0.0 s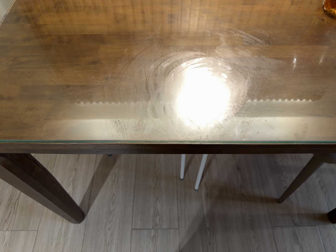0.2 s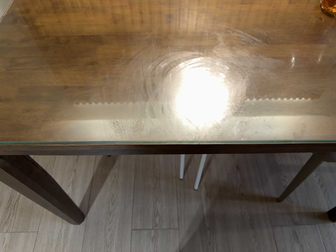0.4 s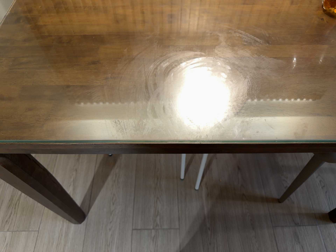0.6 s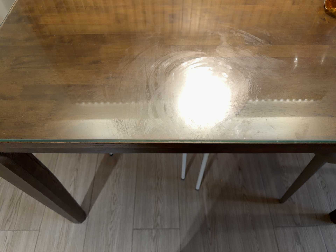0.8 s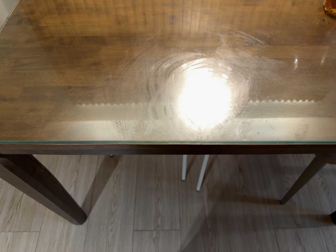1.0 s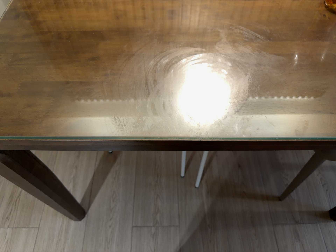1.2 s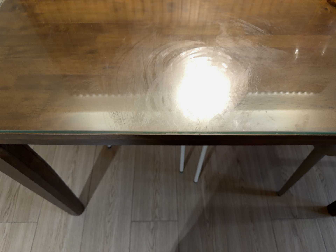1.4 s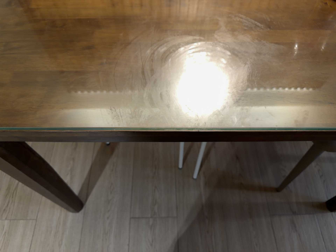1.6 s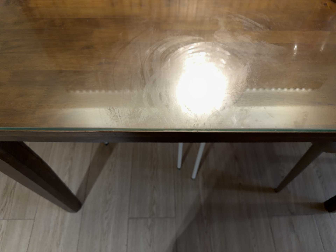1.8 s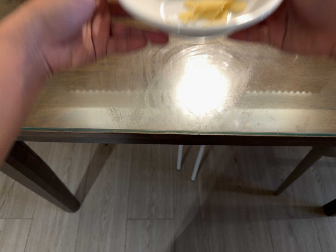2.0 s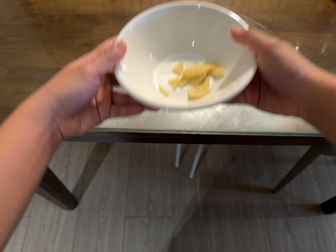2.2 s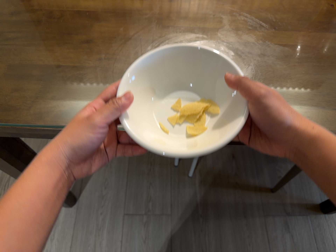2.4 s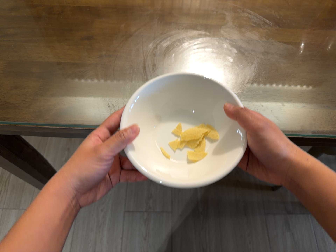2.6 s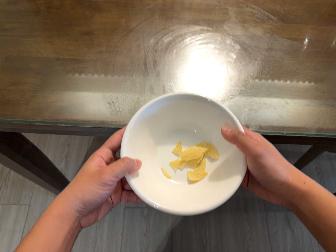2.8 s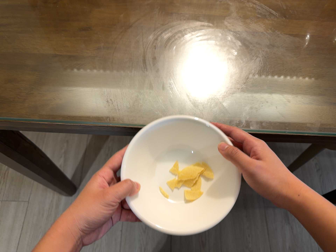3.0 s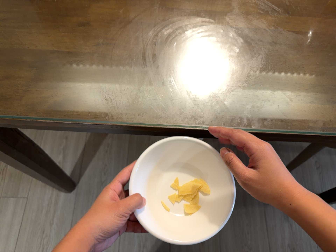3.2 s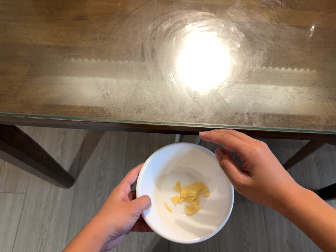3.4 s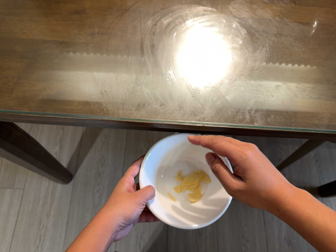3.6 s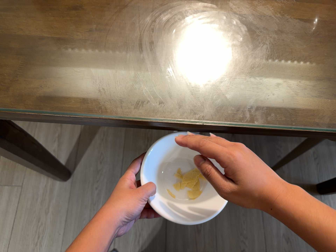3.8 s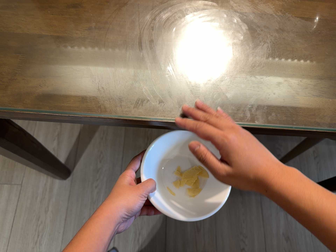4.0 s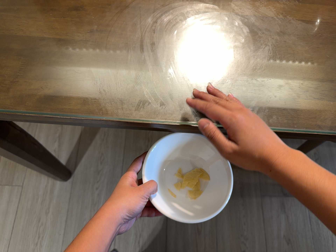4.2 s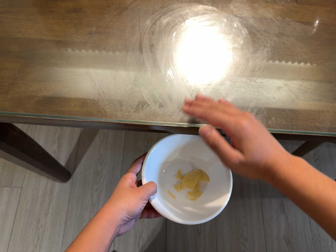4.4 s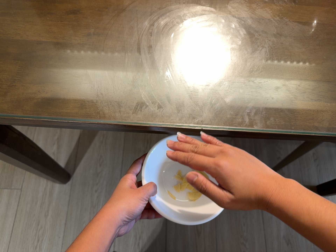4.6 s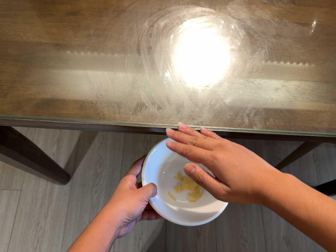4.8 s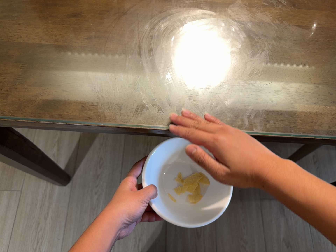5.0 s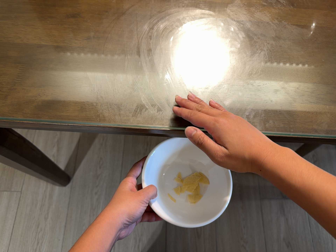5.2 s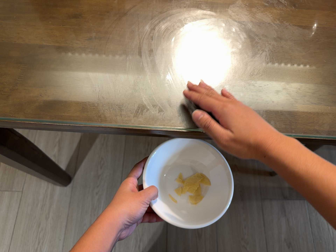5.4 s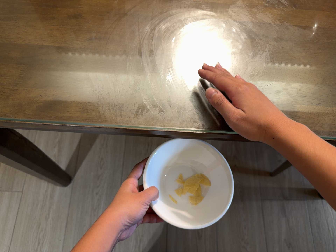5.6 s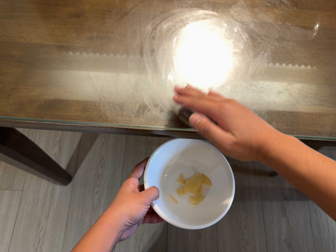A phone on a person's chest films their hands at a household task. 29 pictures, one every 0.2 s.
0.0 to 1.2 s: The camera keeps its place and its aim.
1.2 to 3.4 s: The camera travels forward, about 8 cm, so what stands in front looms larger. Its aim tips toward the bottom of its view by about 10 degrees.
3.4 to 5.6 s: The camera shifts only a little, or ends up much as it began.
The film runs backward here.
